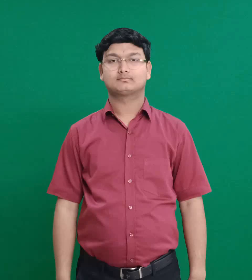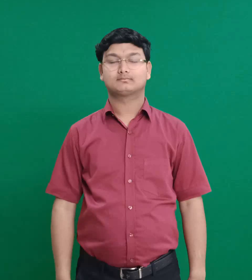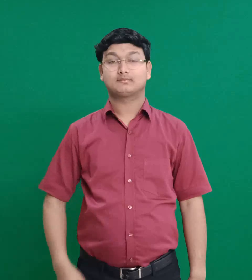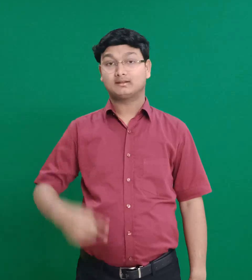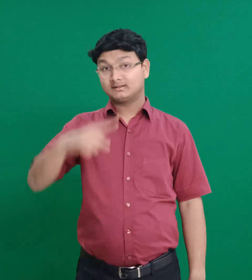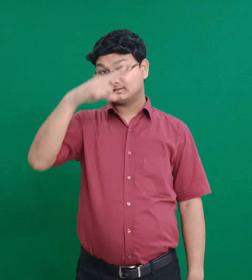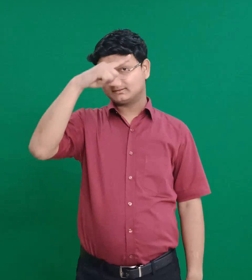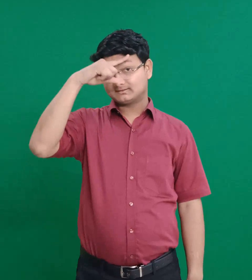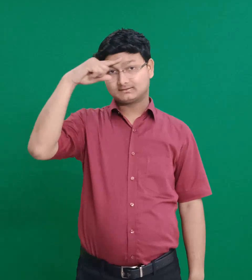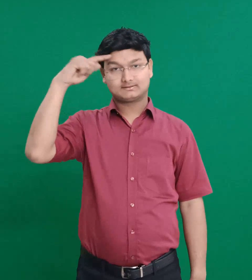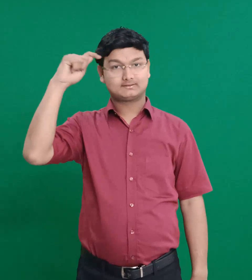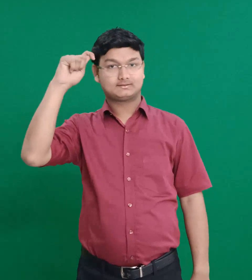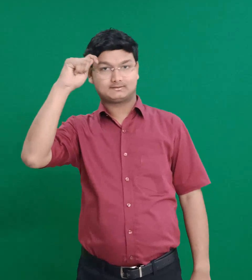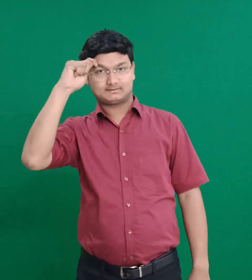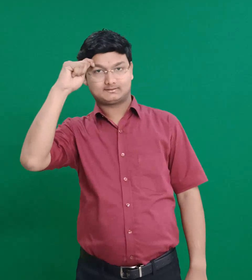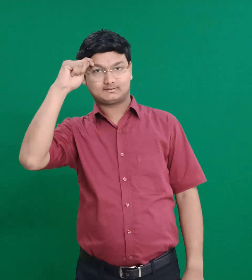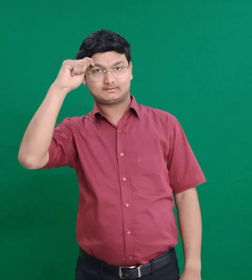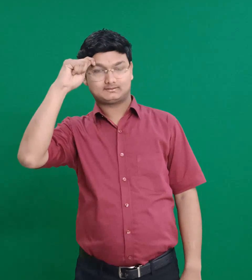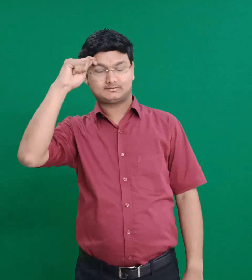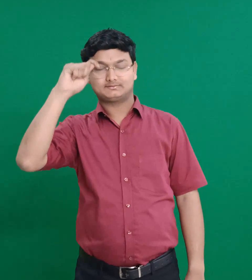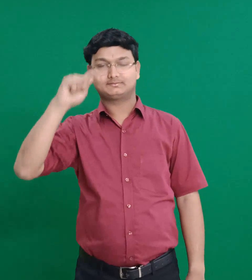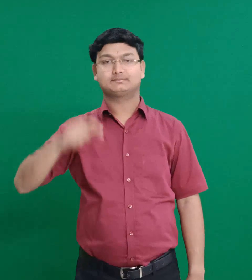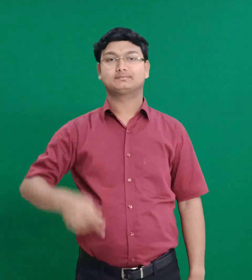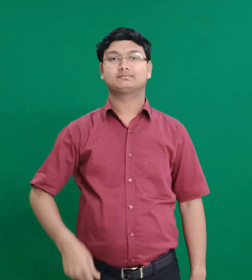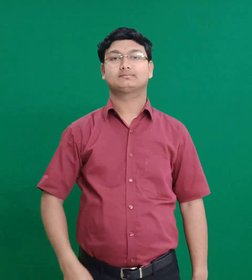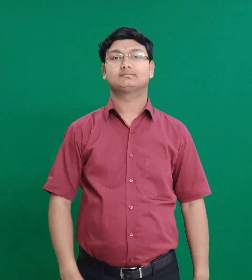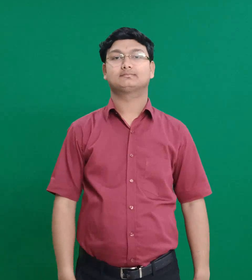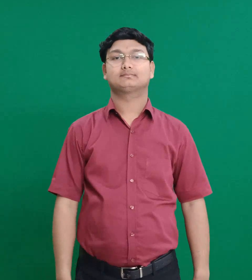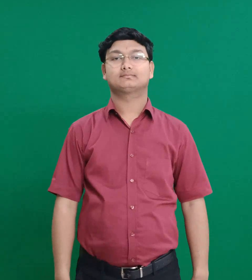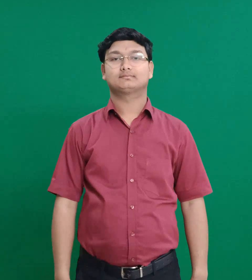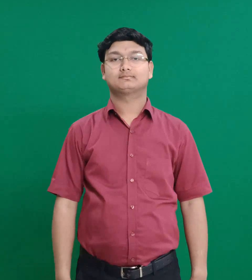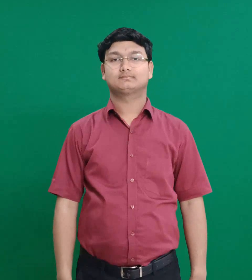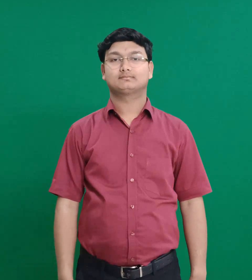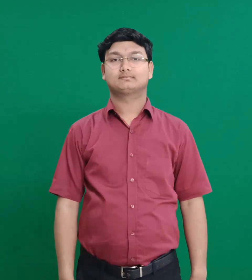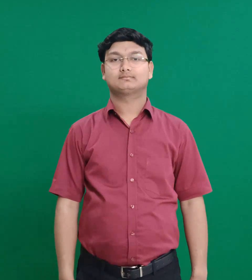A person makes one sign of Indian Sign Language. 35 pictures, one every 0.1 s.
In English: arabia
